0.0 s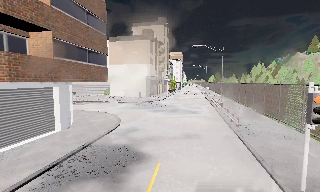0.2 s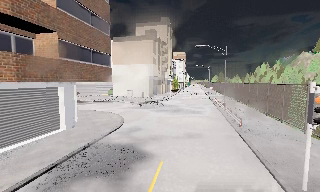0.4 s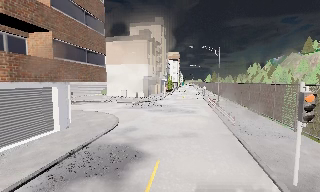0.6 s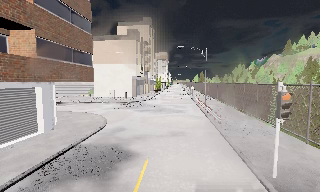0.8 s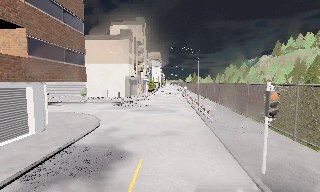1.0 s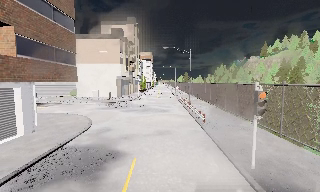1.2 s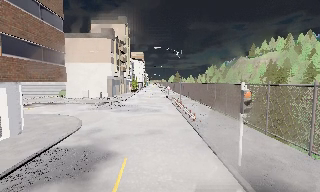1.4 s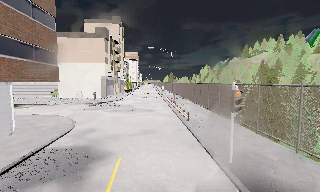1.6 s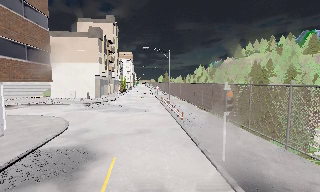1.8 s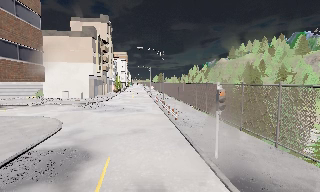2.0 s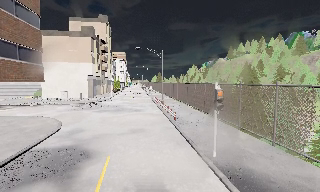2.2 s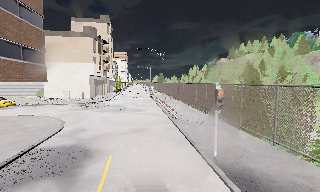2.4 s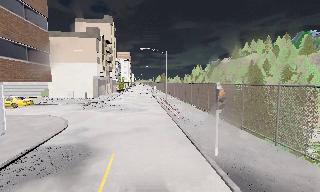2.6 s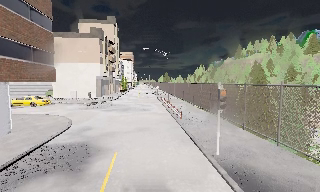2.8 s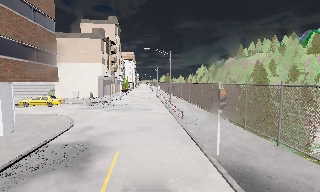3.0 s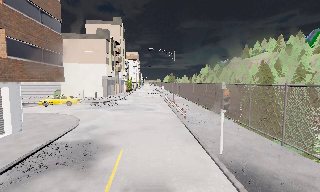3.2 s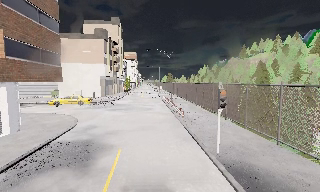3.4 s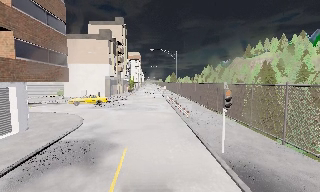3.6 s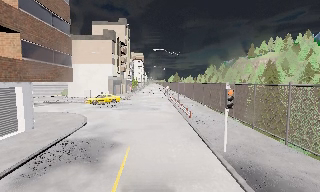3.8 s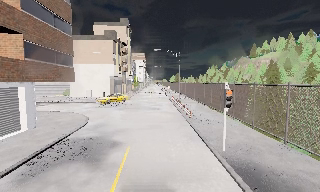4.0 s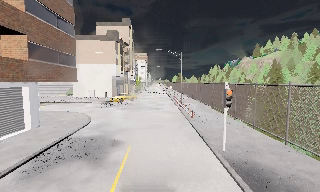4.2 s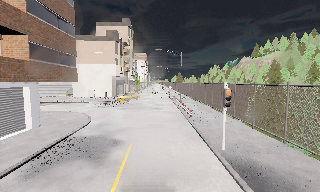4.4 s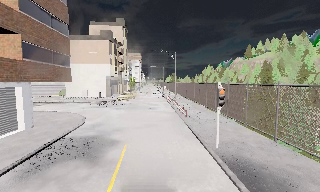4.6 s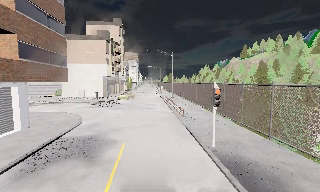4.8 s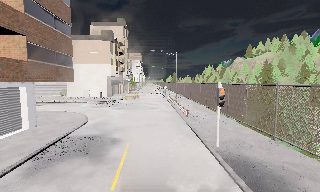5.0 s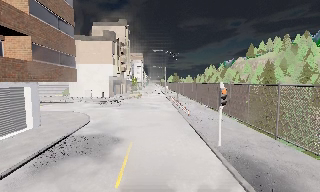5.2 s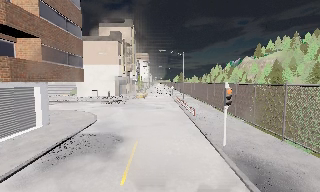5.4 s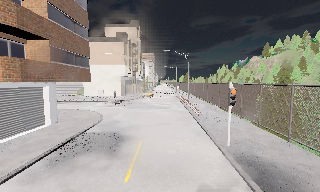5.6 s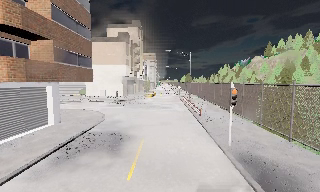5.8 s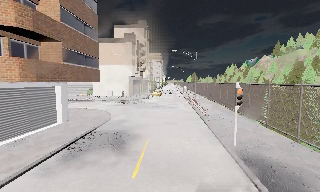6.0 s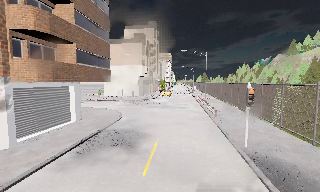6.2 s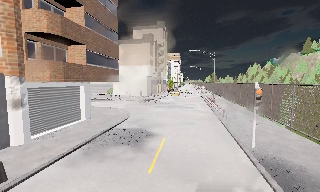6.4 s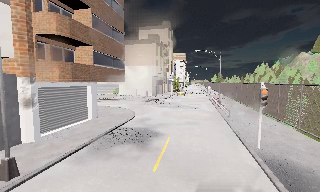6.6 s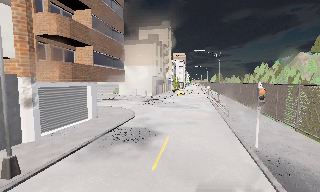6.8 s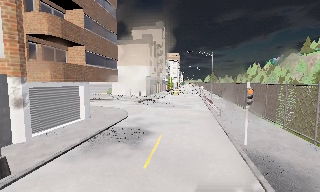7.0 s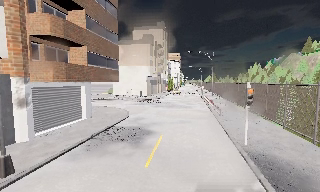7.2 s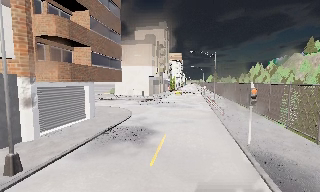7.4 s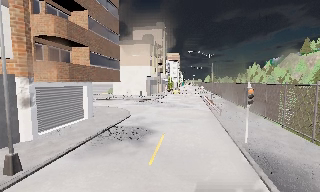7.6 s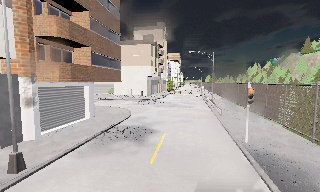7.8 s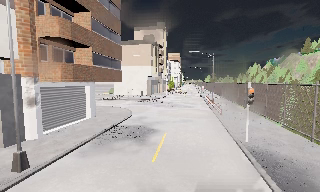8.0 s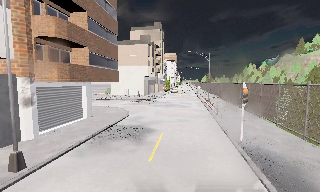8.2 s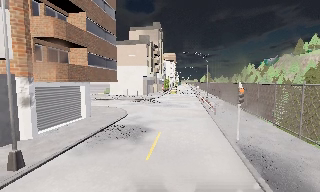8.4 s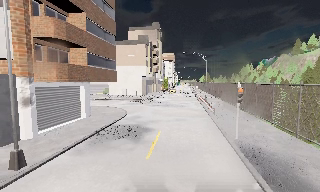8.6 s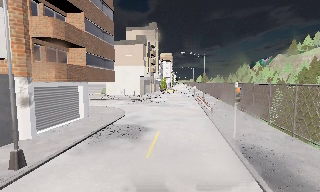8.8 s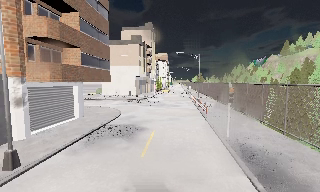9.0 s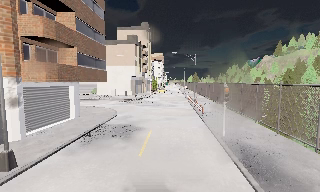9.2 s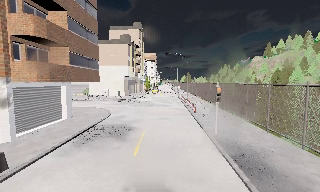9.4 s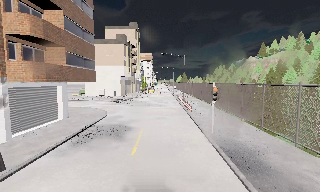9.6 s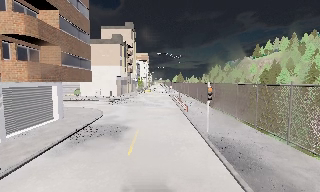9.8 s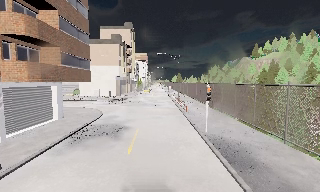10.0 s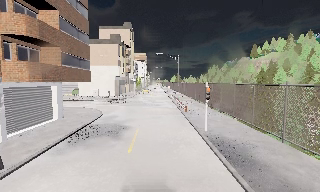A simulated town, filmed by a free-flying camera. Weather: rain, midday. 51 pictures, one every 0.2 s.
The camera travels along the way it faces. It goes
backward.
0.0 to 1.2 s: The camera swings to its right by about 15 degrees, and the scene slides to the left. It travels backward, about 0.5 m, so what stands in front gets smaller.
1.2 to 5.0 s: The camera travels backward, about 2 m, so what stands in front gets smaller.
5.0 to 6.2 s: The camera pans to its left, which is counterclockwise from overhead, by about 15 degrees. It travels backward, about 0.5 m, so what stands in front gets smaller.
6.2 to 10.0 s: The scene slides to the left, as the camera pans about 10 degrees to its right. It travels backward, about 2 m, so what stands in front gets smaller.
The film runs backward here.
